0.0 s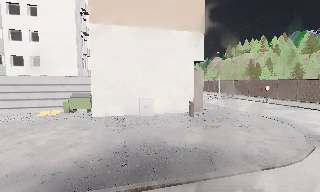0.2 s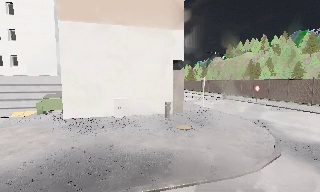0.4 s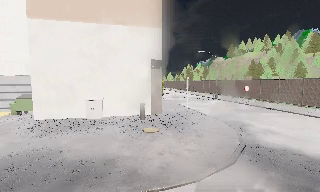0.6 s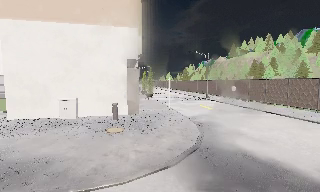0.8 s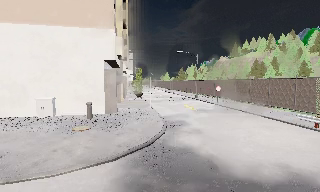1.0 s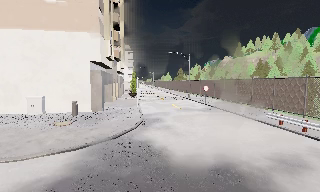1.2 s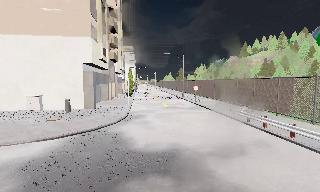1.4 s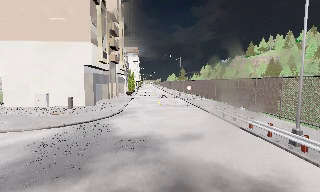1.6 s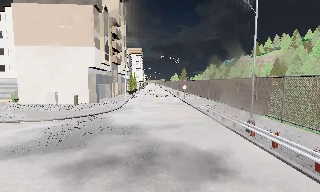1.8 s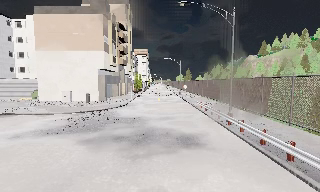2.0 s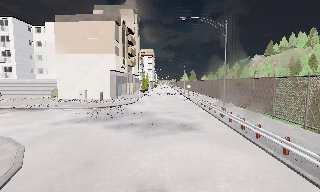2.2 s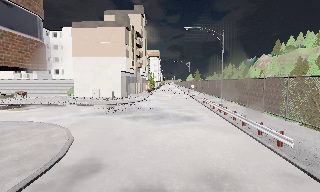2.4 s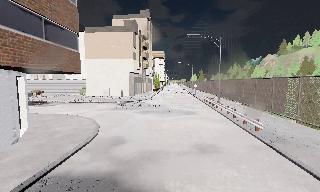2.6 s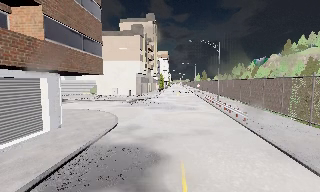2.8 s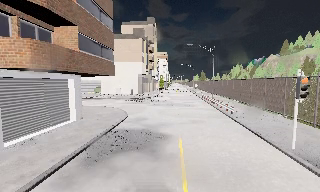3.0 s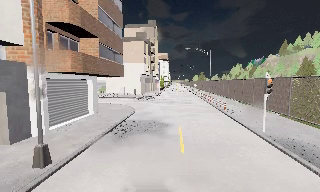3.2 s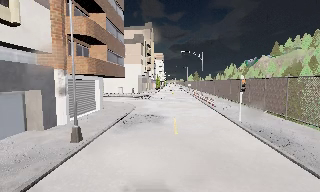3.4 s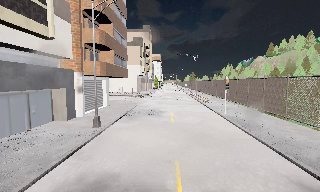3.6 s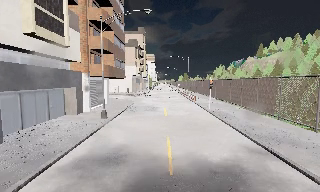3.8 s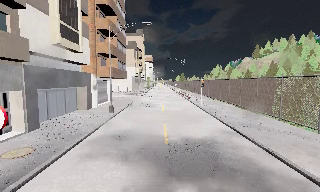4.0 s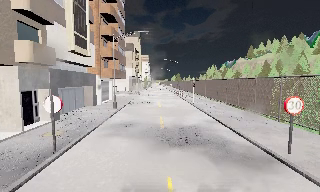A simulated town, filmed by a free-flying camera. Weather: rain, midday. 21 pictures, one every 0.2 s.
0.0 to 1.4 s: The camera travels to its right, about 14 m, so close, fixed things drift to the left.
1.4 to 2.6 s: The camera pans to its left, which is counterclockwise from overhead, by about 10 degrees. It travels backward, about 14 m, so what stands in front gets smaller.
2.6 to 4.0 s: The camera travels backward, about 16 m, so what stands in front gets smaller.
The film runs backward here.
